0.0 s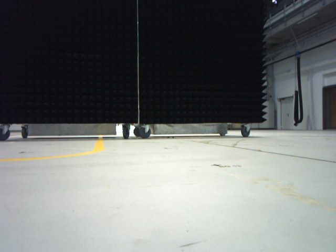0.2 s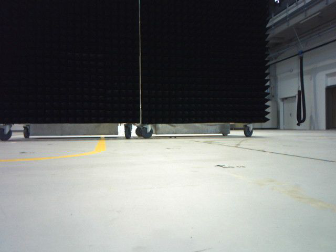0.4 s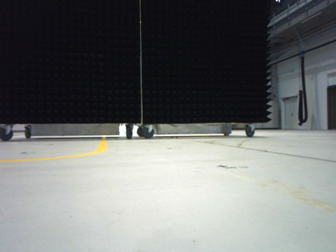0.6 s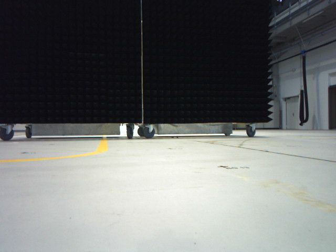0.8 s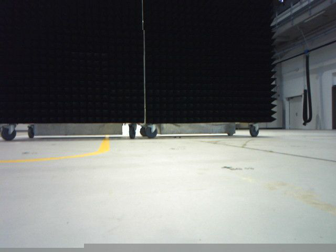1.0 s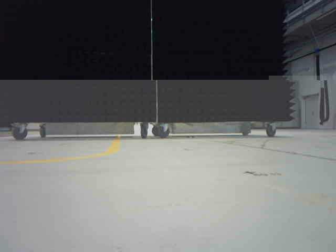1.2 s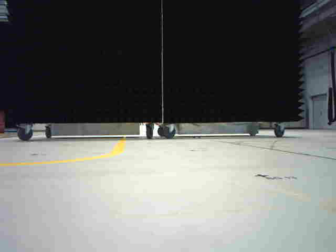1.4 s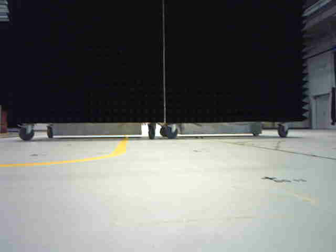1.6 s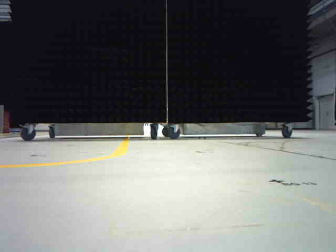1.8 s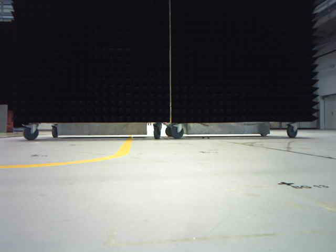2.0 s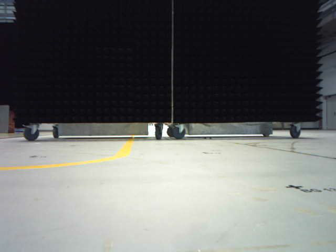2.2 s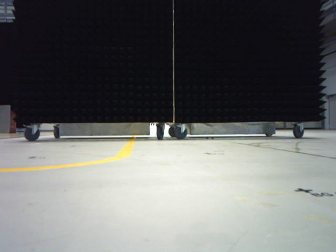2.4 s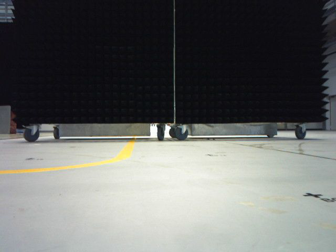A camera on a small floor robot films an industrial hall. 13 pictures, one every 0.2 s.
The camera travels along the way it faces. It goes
forward.
0.0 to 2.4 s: The camera travels forward, about 0.5 m, so what stands in front looms larger.
The film runs forward here.
